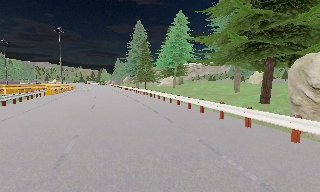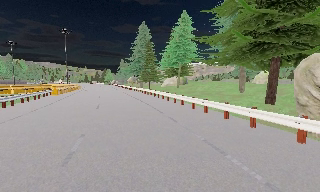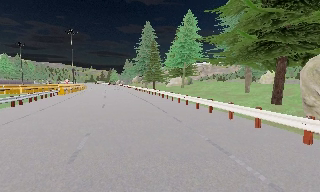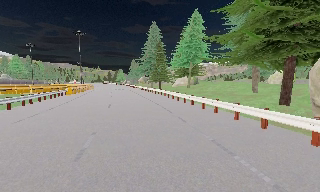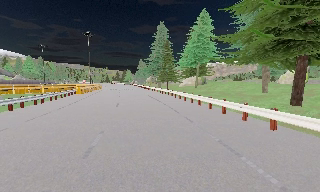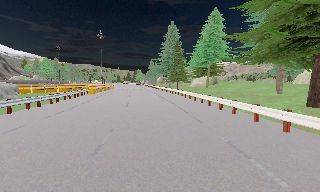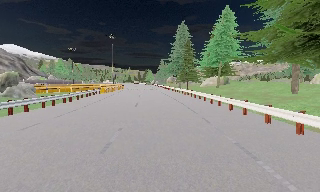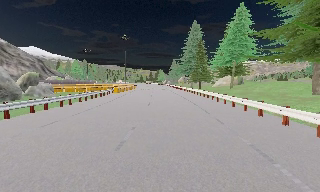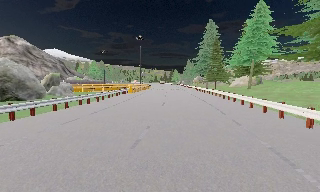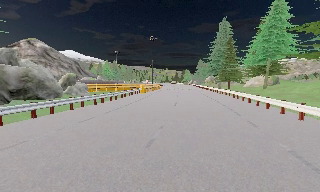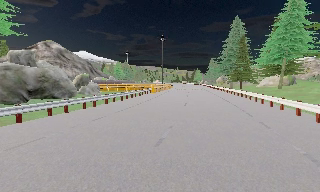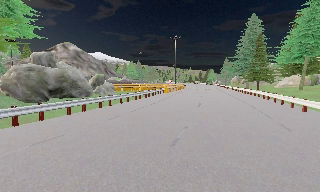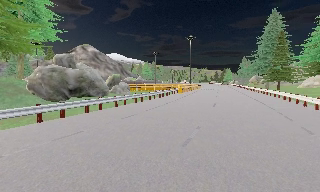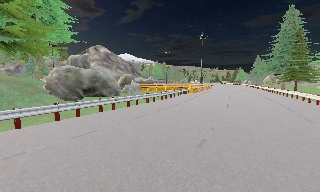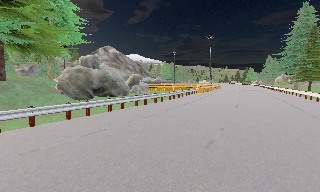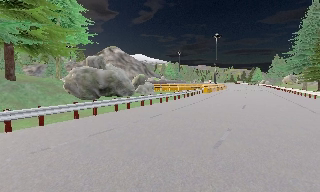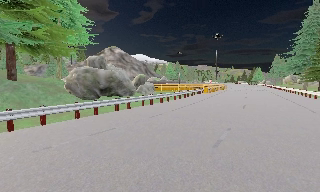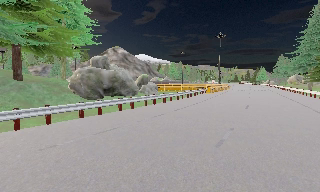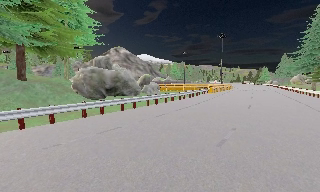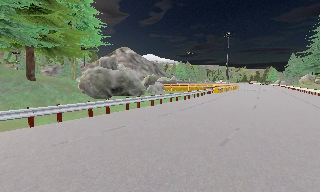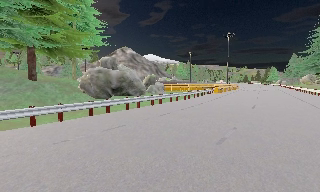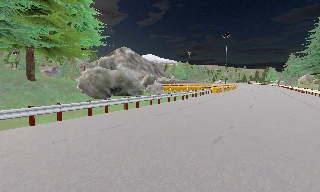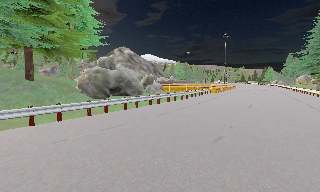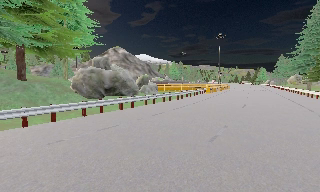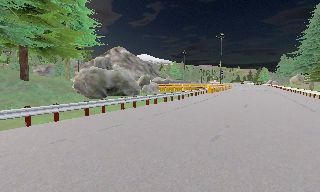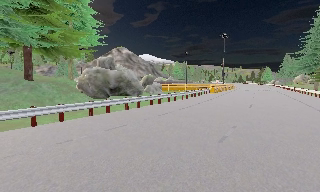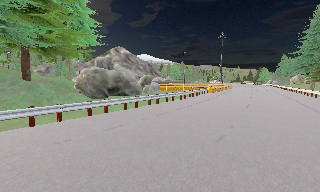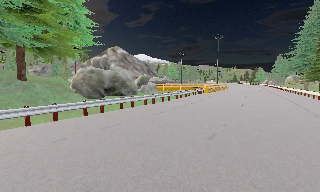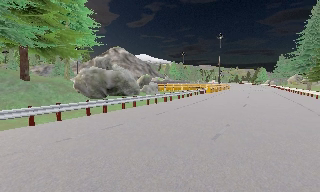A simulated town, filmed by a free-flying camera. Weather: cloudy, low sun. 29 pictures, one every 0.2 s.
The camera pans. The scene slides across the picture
to the right.
The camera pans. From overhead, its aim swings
counterclockwise.
0.0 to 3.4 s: The camera pans to its left, which is counterclockwise from overhead, by about 50 degrees. It travels backward, about 0.5 m.
3.4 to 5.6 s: The camera travels backward, about 0.5 m, so what stands in front gets smaller.
The film runs backward here.
